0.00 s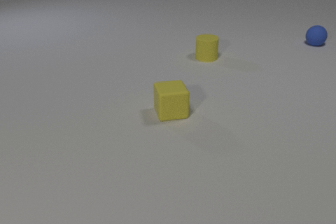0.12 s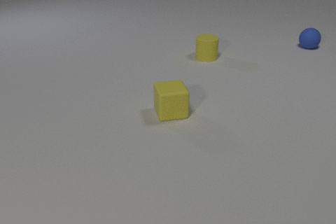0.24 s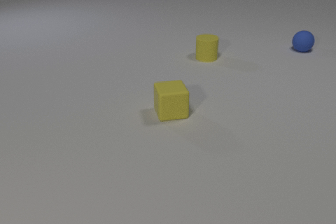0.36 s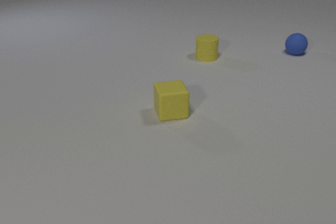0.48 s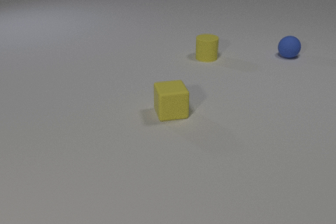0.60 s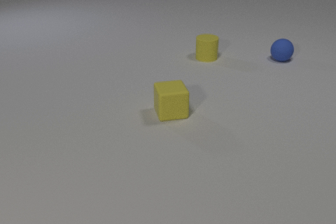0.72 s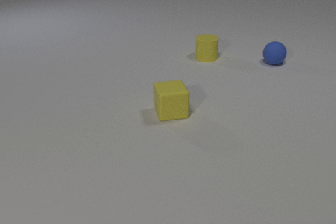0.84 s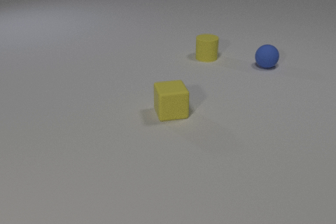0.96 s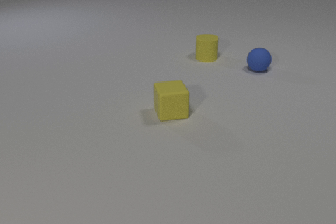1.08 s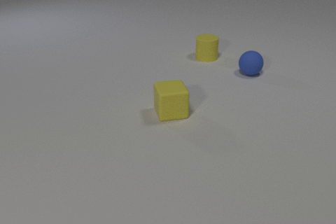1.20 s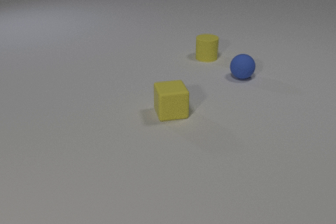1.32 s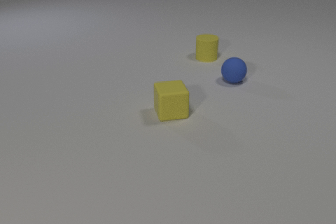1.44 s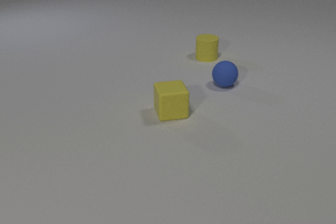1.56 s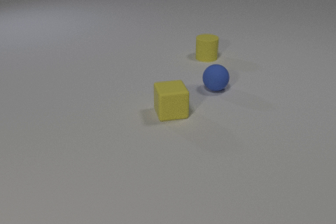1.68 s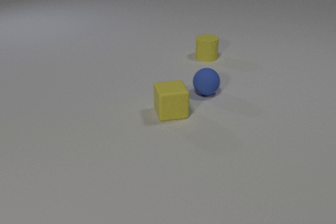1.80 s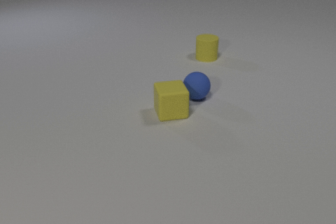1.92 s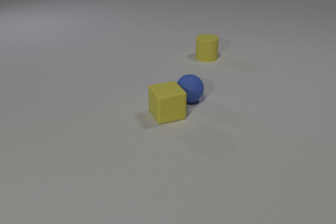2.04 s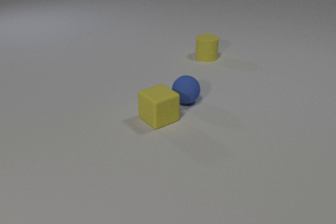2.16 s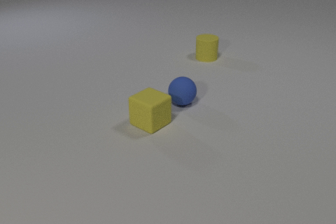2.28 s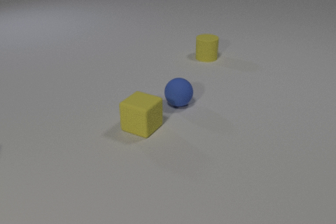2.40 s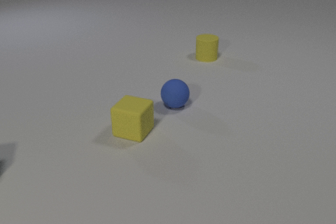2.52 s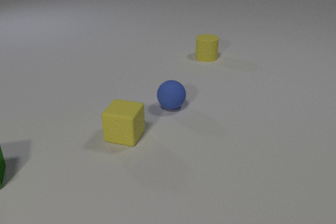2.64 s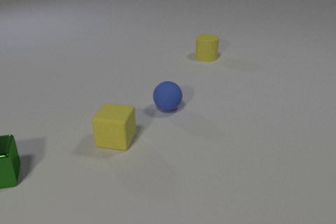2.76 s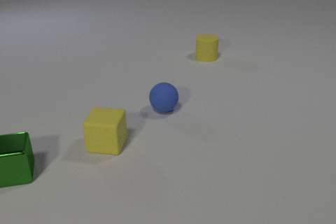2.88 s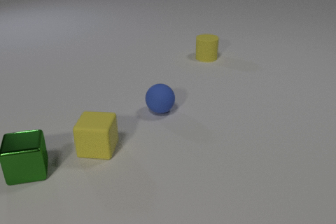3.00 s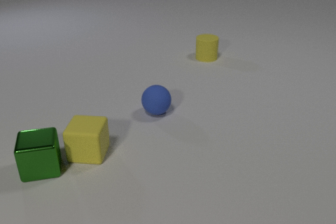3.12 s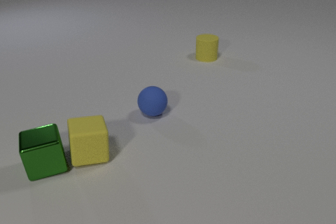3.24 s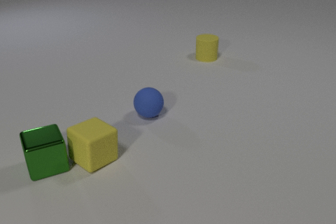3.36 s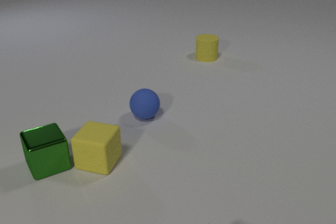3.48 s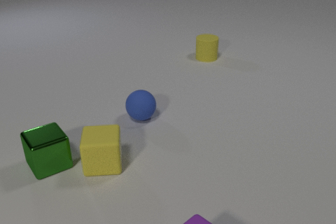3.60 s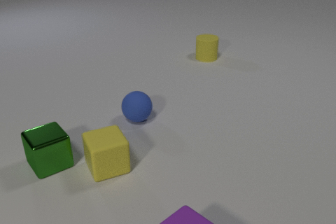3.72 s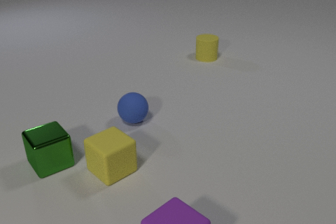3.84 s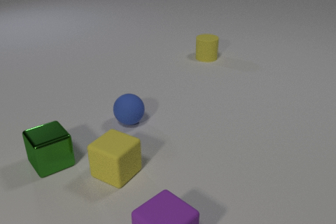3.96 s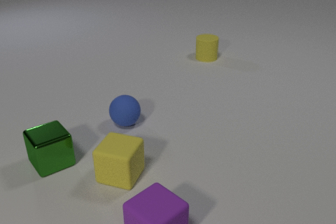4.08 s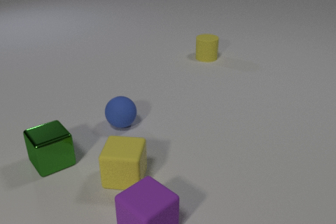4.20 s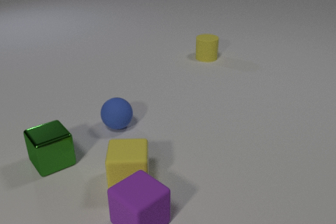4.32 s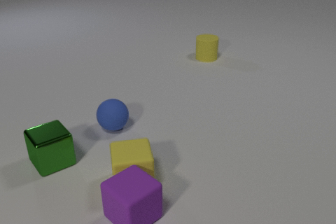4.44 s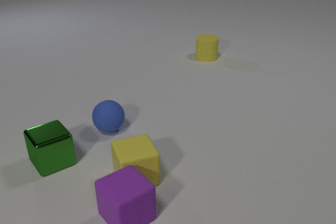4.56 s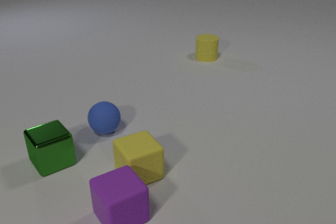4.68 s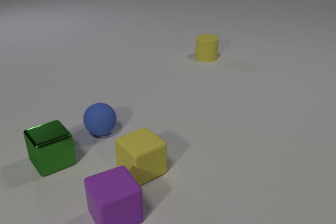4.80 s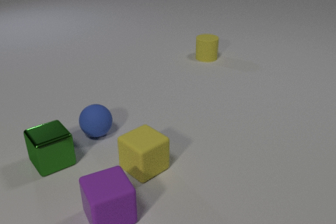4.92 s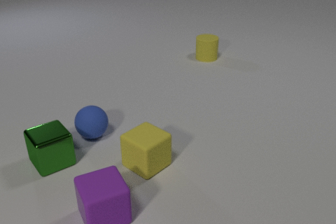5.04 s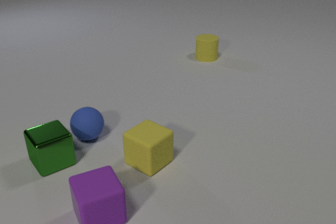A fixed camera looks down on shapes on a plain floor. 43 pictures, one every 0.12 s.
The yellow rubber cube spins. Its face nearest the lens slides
to the right.
The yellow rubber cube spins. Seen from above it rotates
counterclockwise.
0.00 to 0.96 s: The blue rubber sphere rolls toward the camera and to the left.
0.96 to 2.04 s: The blue rubber sphere rolls toward the camera and to the left. The yellow rubber cube slides to the left and toward the camera, spins counterclockwise seen from above by about 30 degrees, its near face sliding to the right. The blue rubber sphere and the yellow rubber cube collide.
2.04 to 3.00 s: The blue rubber sphere rolls to the left and toward the camera. The yellow rubber cube slides to the left and toward the camera, spins so that its near face slides to the right, counterclockwise seen from above. The green metal cube comes in at the left edge, slides to the right.
3.00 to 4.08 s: The blue rubber sphere rolls to the left and toward the camera. The yellow rubber cube slides toward the camera and to the right, spins so that its near face slides to the right, counterclockwise seen from above. The green metal cube slides to the right and away from the camera, spins so that its near face slides to the right, counterclockwise seen from above. The purple rubber cube comes in at the bottom edge, slides away from the camera and to the left. The yellow rubber cube and the green metal cube collide.
4.08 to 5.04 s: The blue rubber sphere rolls to the left and toward the camera. The yellow rubber cube slides to the right and away from the camera, spins so that its near face slides to the right, counterclockwise seen from above. The purple rubber cube slides to the left and away from the camera. The yellow rubber cube and the purple rubber cube collide.
How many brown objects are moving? 0.
What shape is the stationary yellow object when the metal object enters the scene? cylinder.
What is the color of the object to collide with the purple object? yellow.
